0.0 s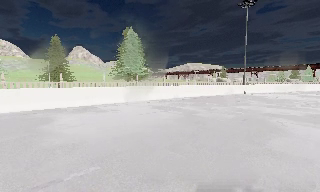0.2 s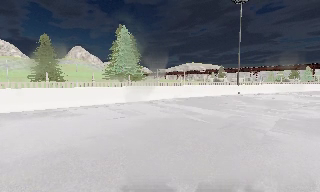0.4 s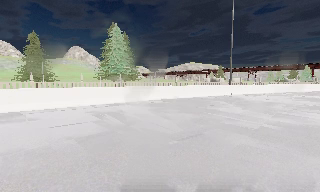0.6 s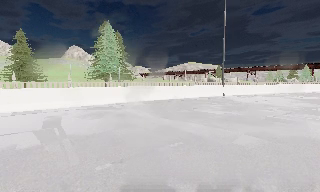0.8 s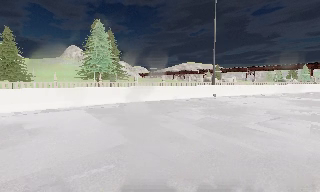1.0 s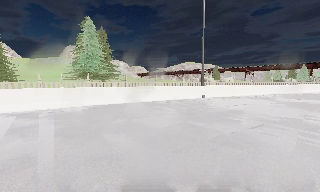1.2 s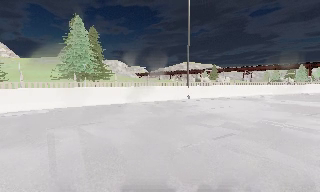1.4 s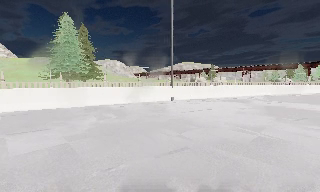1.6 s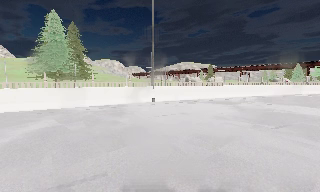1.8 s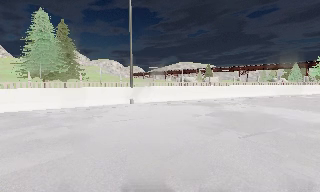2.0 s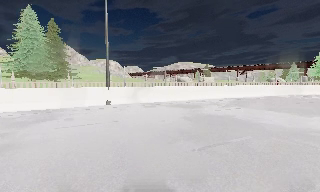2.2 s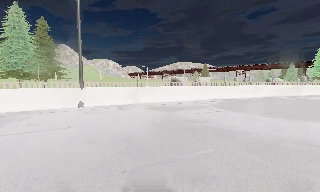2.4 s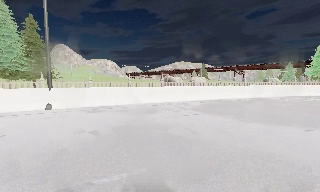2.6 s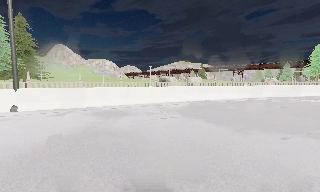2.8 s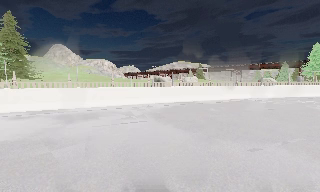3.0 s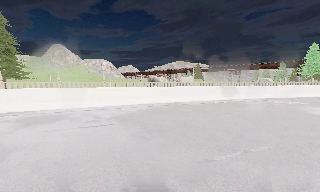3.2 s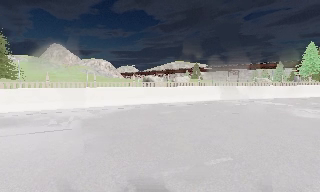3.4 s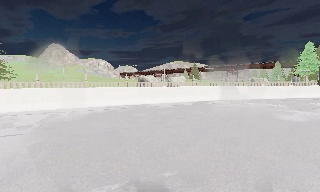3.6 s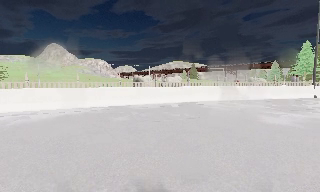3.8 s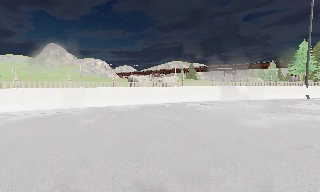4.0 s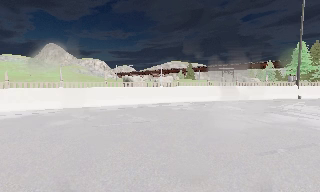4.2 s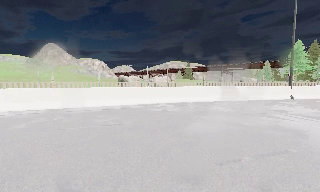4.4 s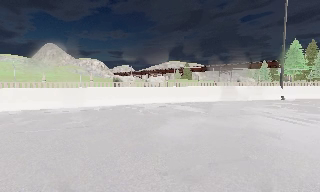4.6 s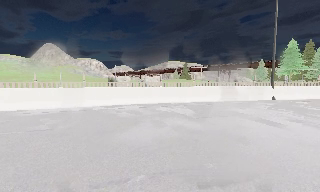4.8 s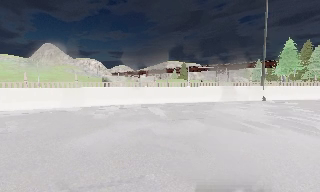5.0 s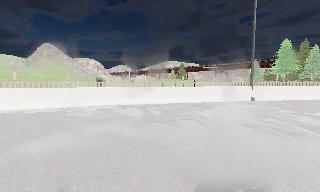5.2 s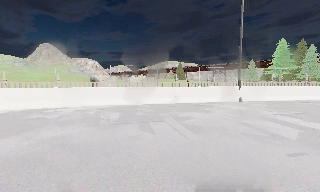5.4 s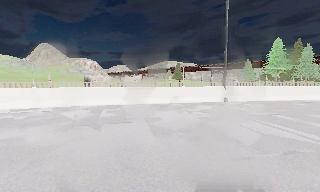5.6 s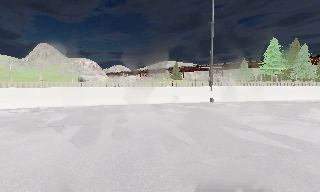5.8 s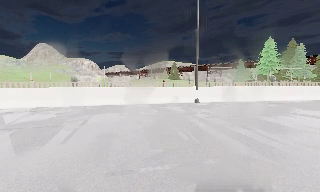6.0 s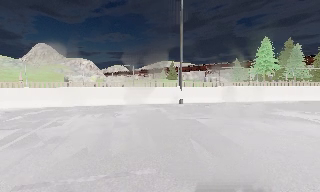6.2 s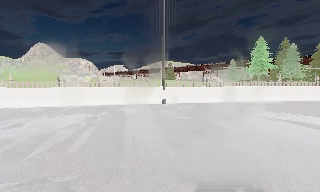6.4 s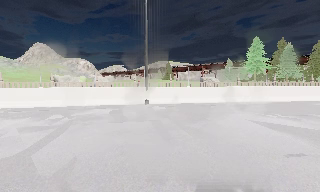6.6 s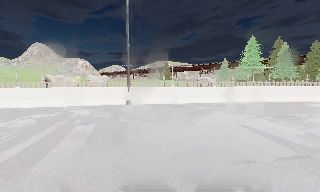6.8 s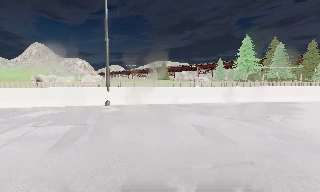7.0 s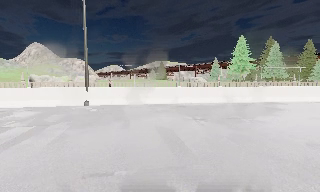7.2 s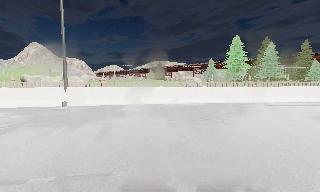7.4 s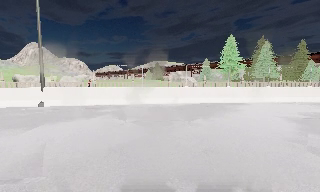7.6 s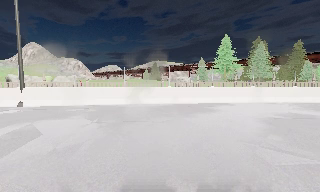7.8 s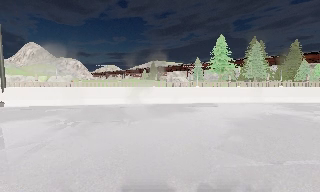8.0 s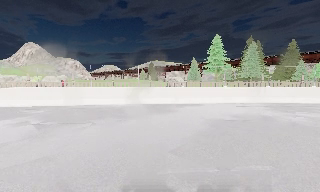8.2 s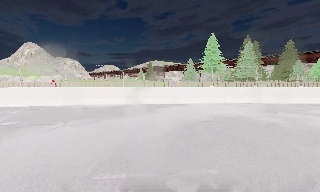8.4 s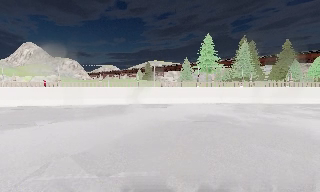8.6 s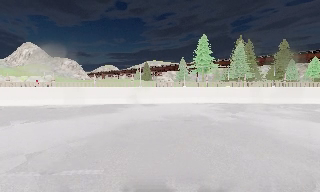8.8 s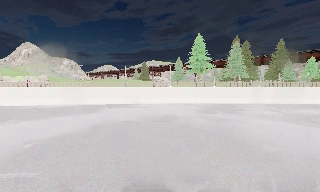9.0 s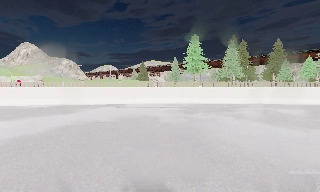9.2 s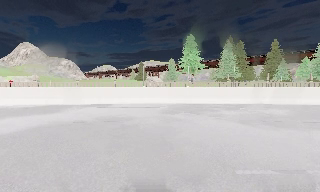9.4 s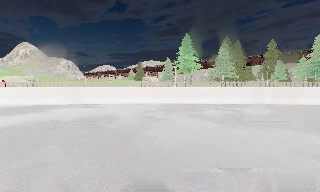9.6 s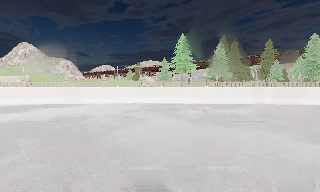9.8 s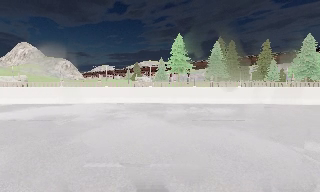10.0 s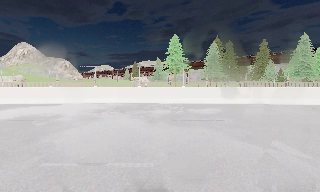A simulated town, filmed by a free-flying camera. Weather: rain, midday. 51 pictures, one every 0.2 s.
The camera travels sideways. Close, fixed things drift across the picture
to the left.
0.0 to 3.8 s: The camera travels to its right and forward, about 30 m, so close, fixed things drift to the left.
3.8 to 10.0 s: The camera travels to its right, about 35 m, so close, fixed things drift to the left.
The film runs forward here.
